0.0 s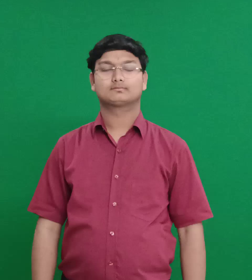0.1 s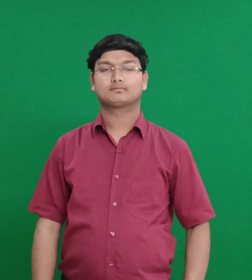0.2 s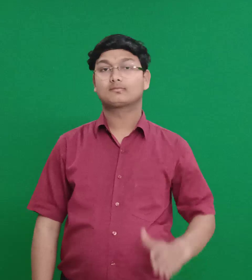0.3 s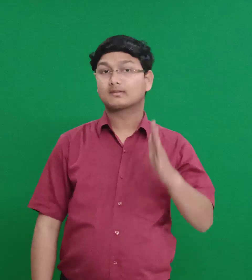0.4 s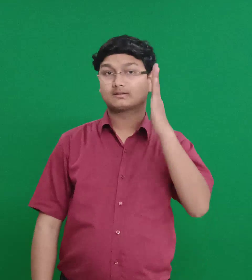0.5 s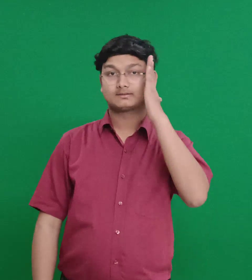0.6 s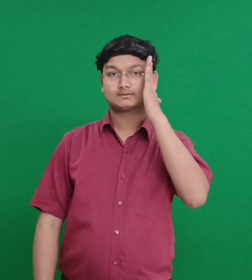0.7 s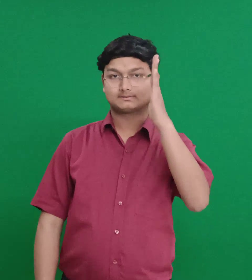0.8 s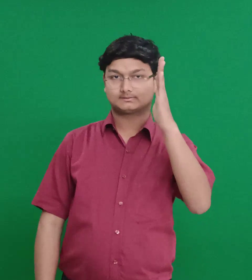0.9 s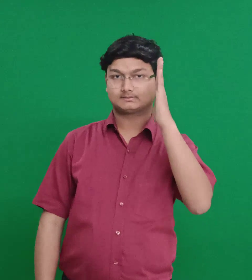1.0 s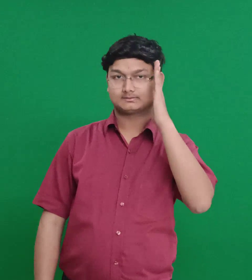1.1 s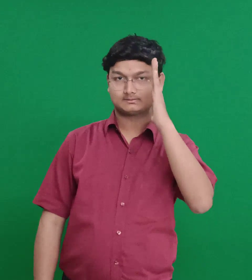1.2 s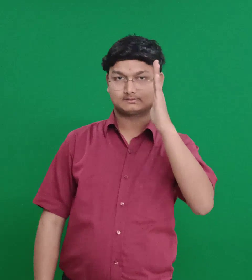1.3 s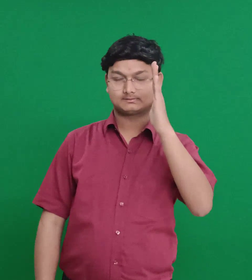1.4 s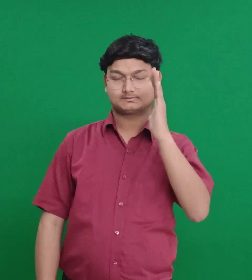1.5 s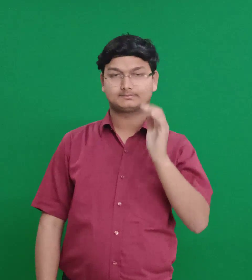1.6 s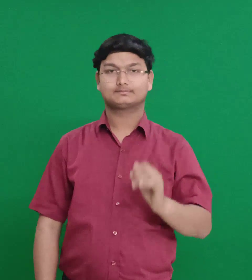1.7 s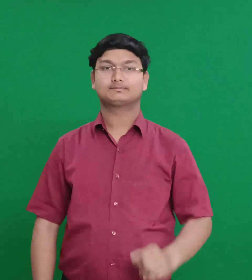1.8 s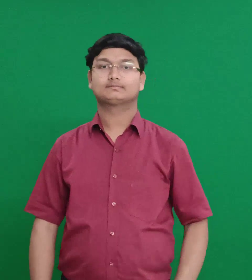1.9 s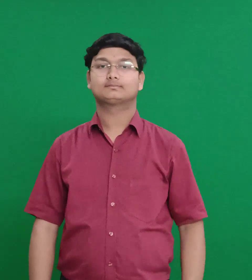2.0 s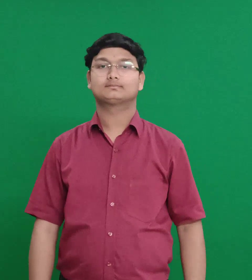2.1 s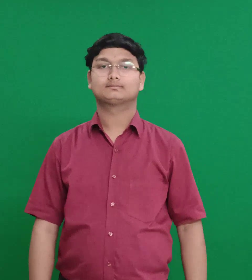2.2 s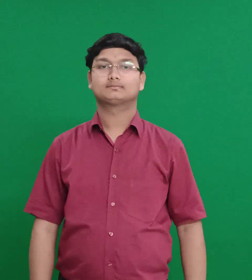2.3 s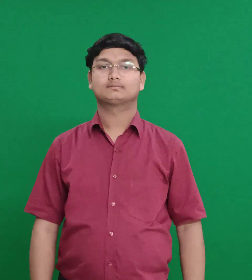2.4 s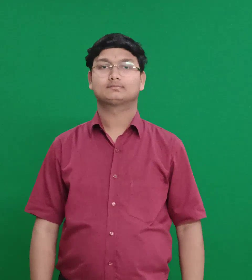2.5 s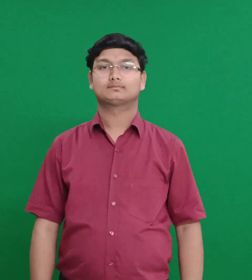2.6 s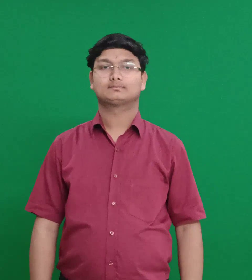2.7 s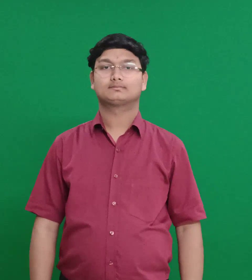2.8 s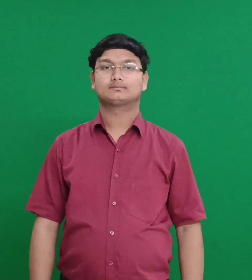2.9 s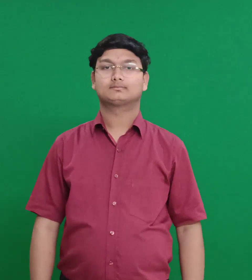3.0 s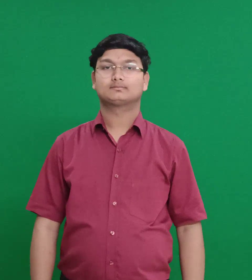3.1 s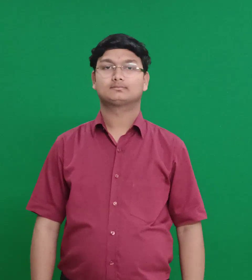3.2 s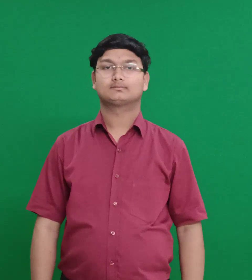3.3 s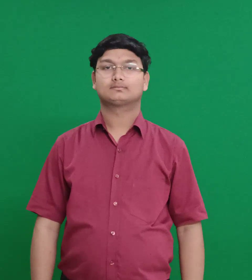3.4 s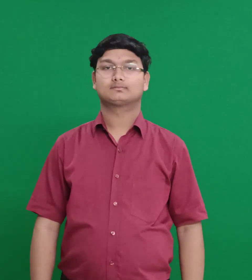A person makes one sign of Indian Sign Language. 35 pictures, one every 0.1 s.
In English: hadadezer
